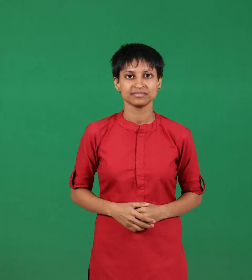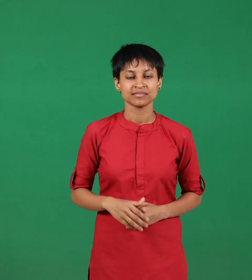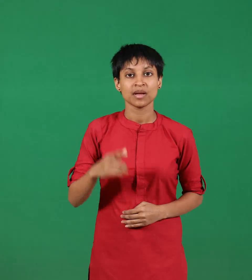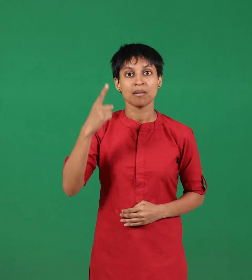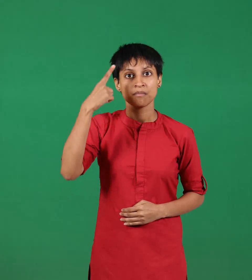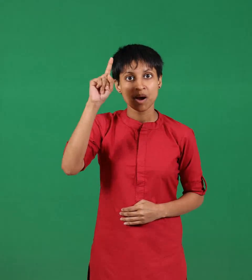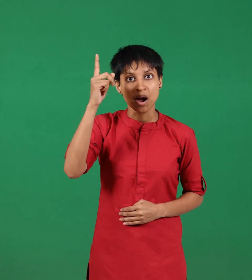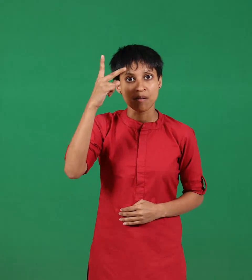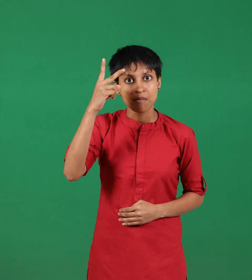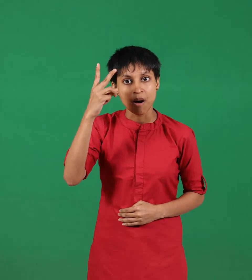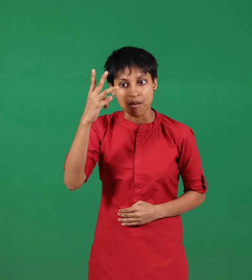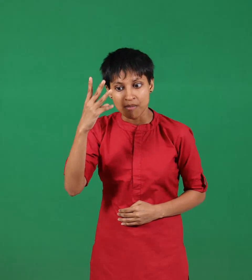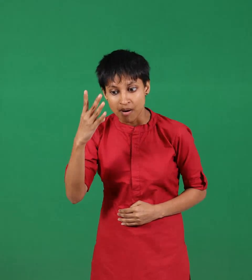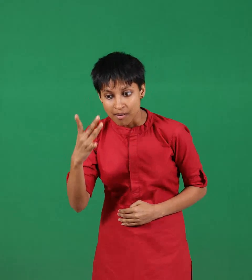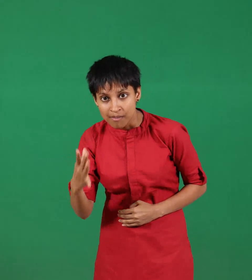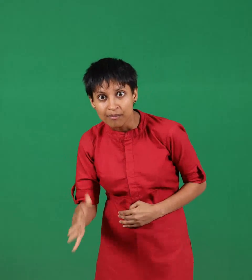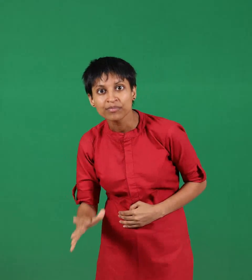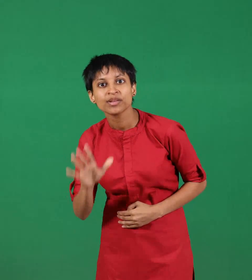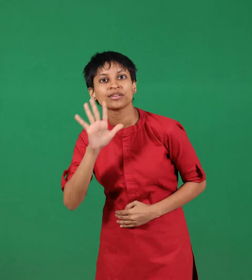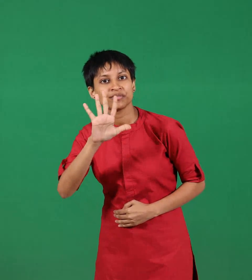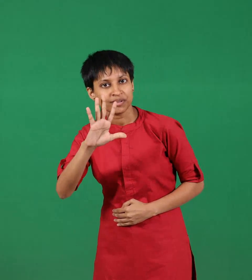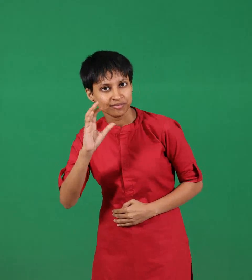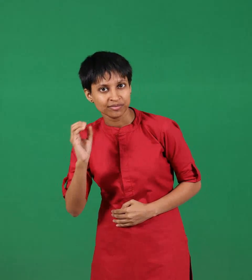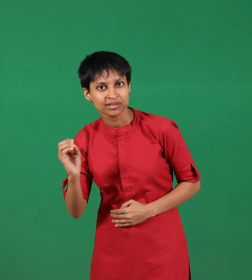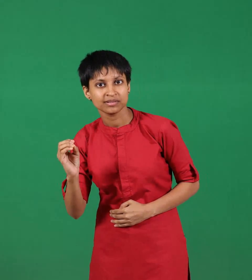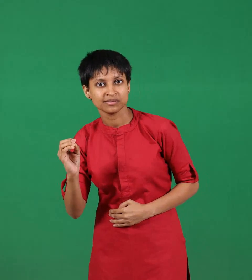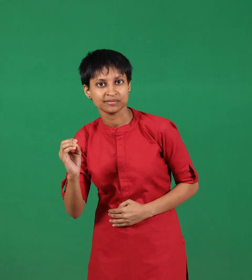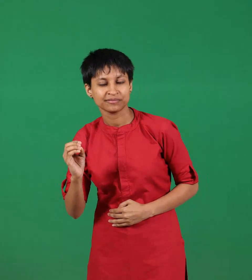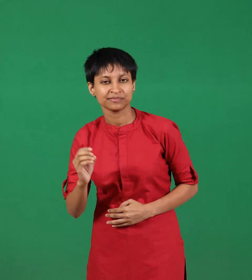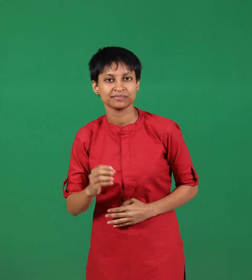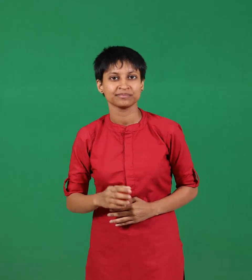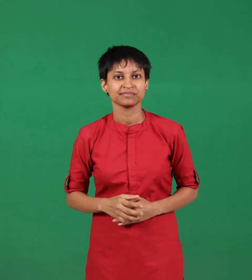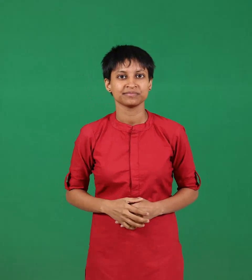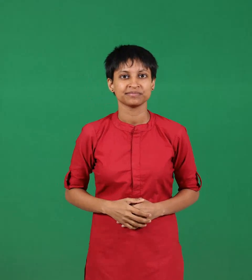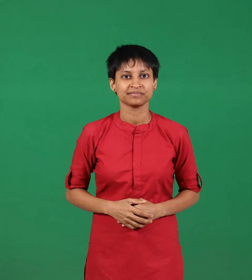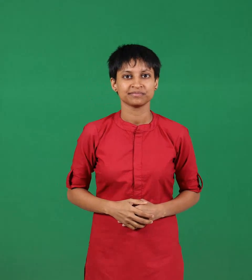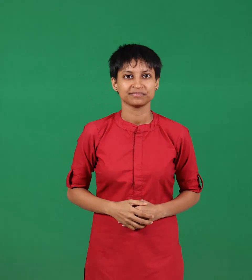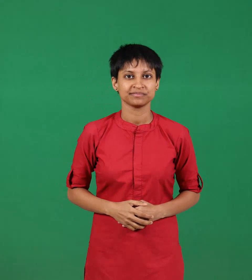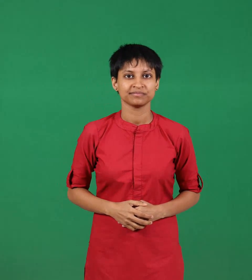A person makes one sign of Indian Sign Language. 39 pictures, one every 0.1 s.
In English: fiftieth
